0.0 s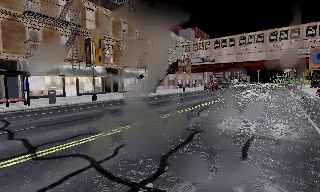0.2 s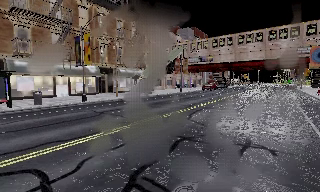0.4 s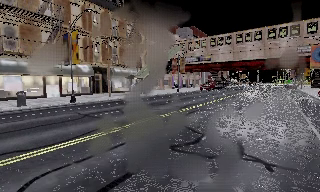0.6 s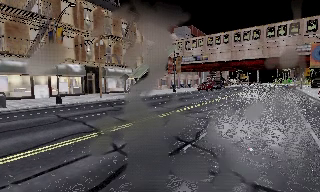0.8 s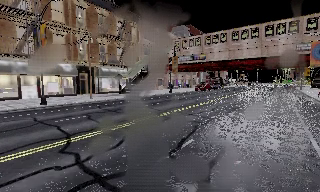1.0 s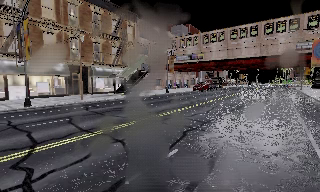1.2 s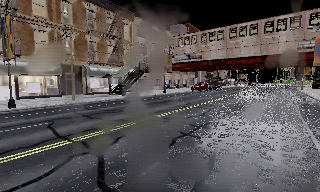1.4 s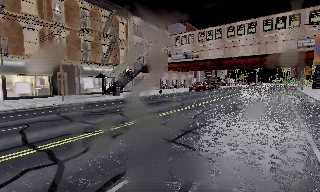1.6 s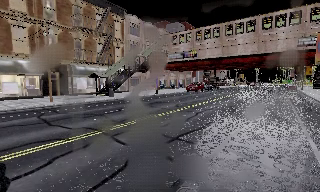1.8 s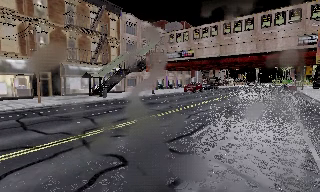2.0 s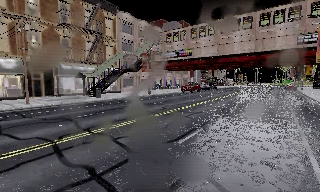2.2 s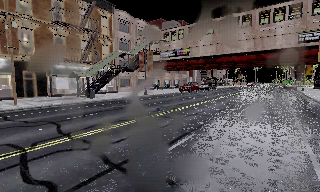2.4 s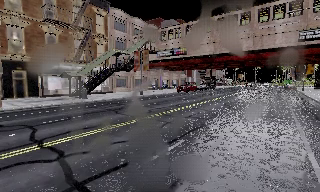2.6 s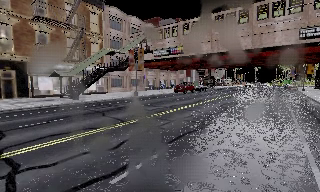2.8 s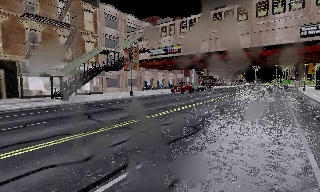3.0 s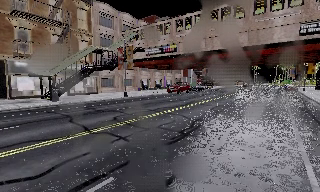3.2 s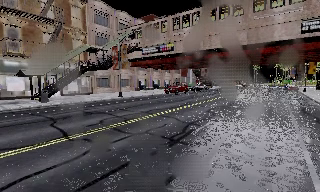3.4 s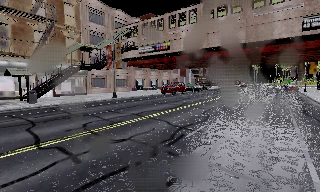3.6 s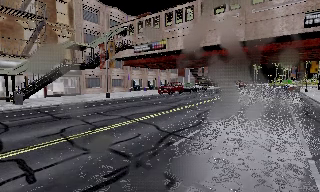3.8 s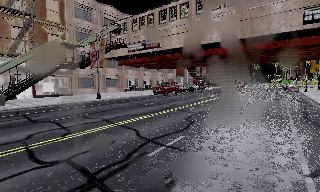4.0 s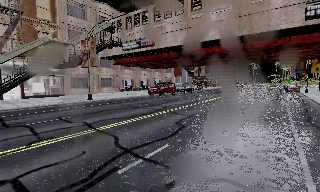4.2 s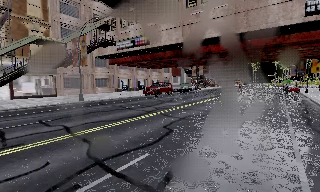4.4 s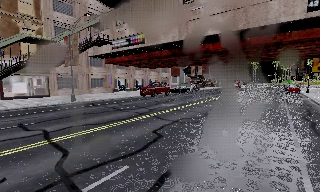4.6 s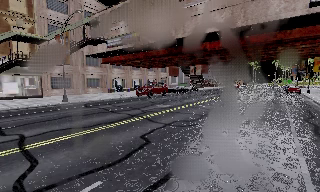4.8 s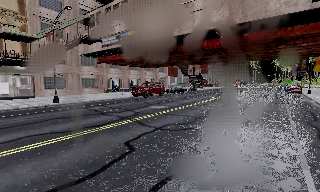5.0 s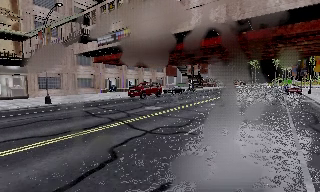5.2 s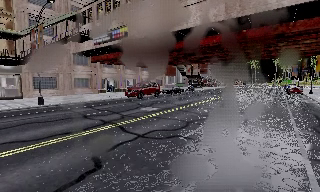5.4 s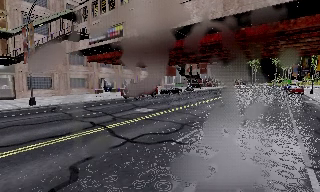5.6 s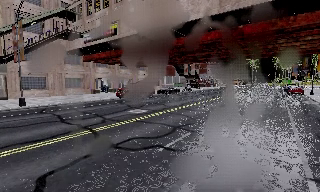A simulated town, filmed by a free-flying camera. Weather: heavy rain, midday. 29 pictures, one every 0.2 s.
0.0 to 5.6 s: The camera travels forward and to its right, about 25 m, so what stands in front looms larger.
The film runs forward here.
